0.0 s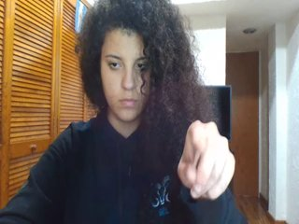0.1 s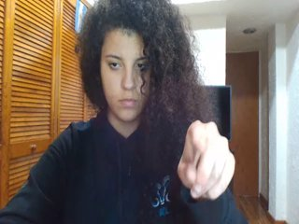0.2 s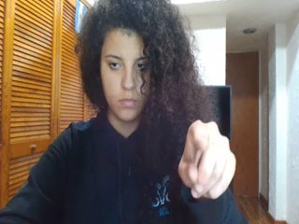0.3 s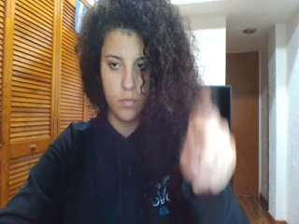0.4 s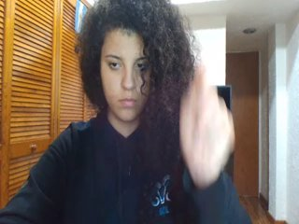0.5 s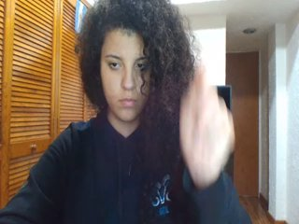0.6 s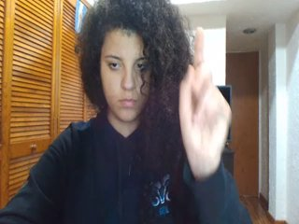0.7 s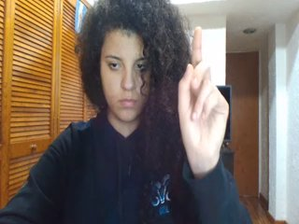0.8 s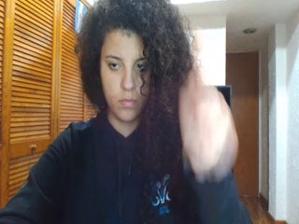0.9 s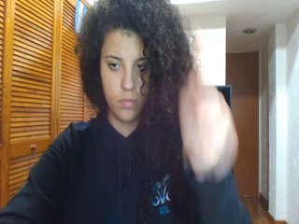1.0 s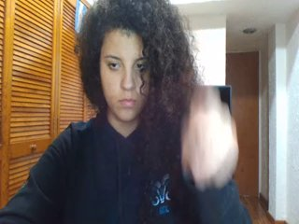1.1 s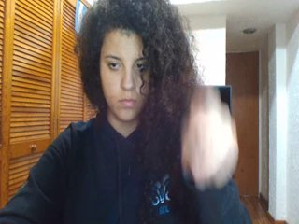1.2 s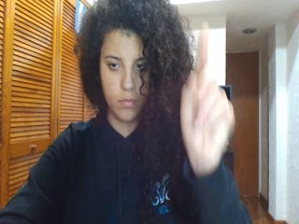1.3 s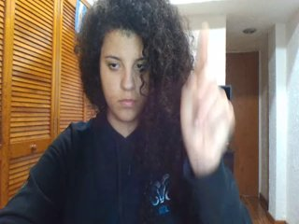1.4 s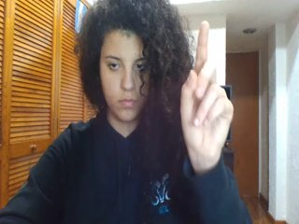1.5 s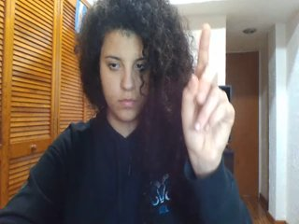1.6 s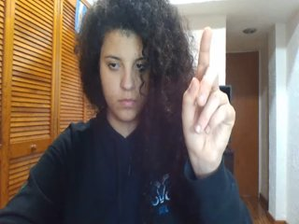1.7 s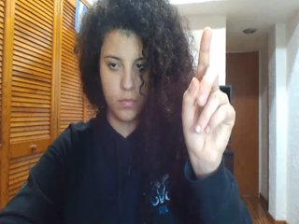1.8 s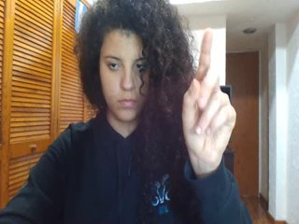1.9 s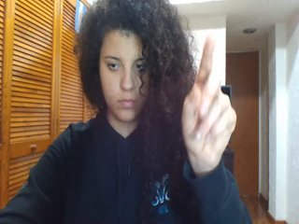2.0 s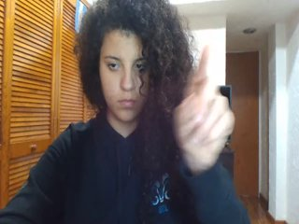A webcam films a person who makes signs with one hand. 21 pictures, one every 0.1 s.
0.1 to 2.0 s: Click with one finger.
